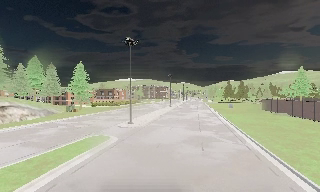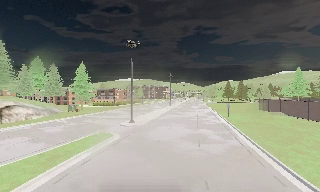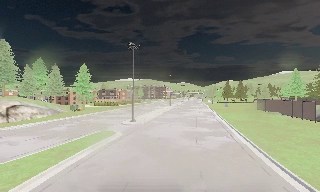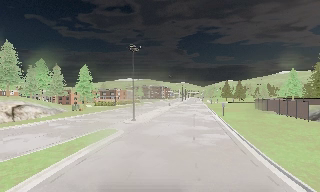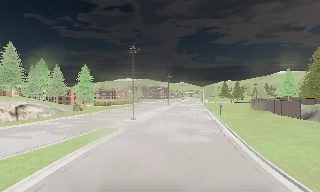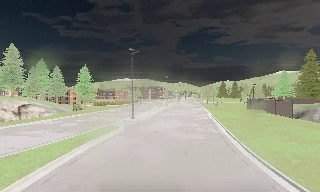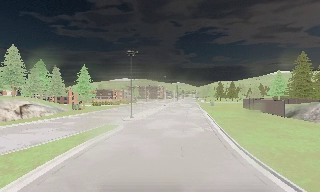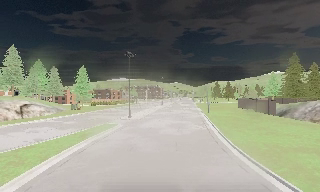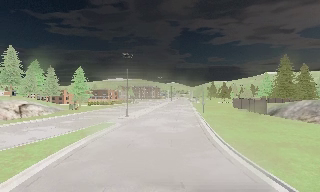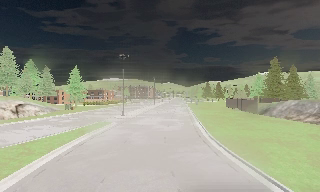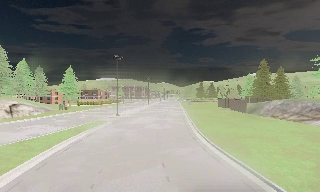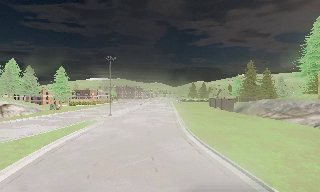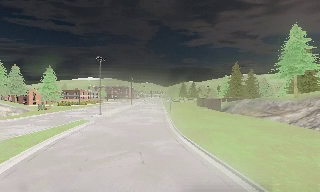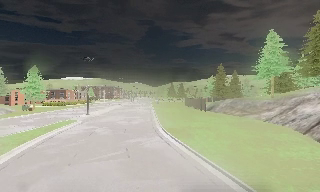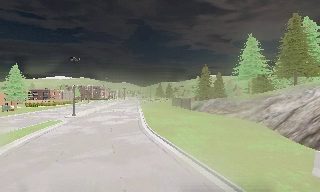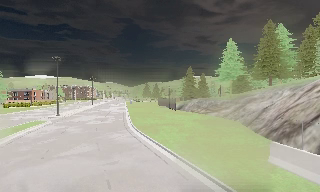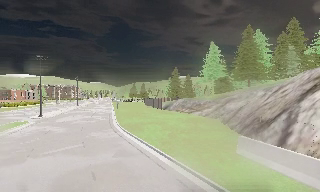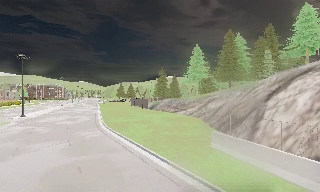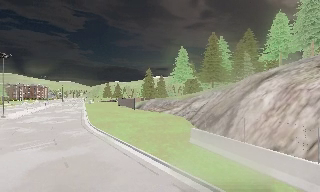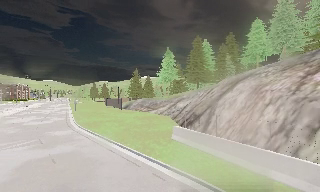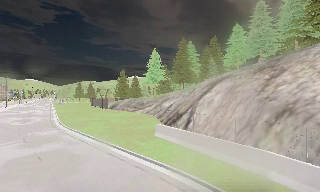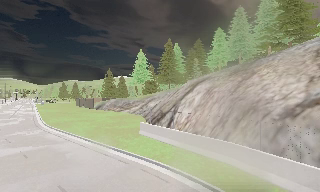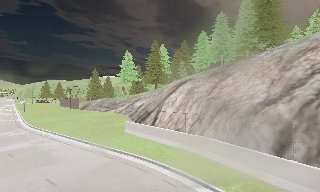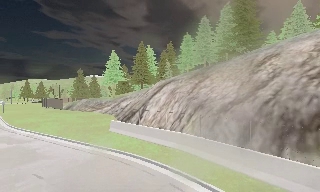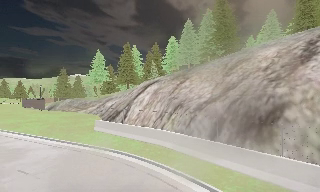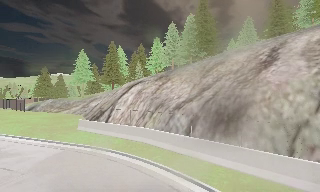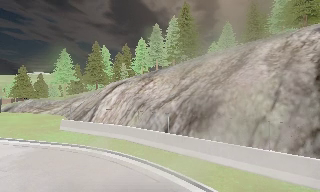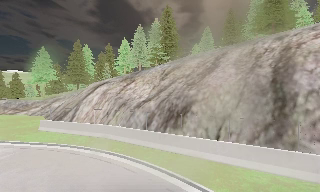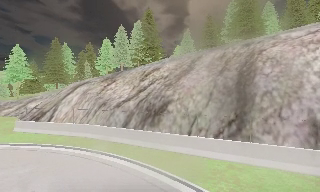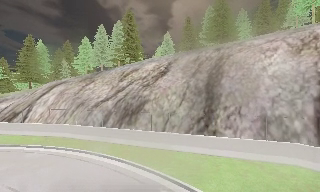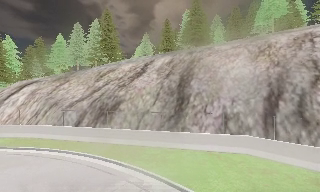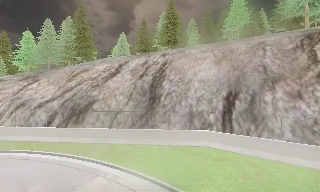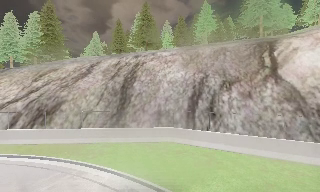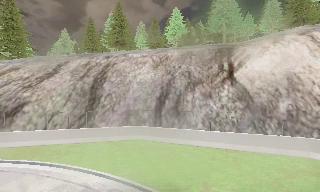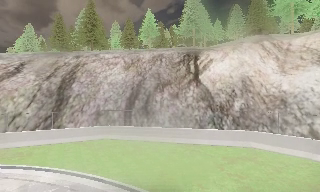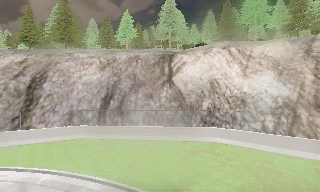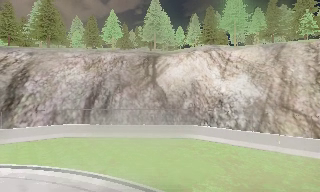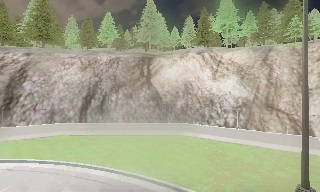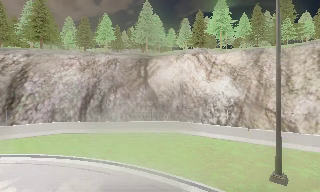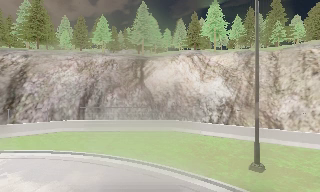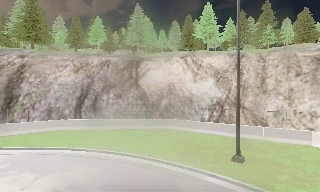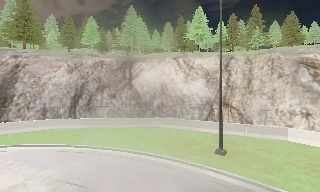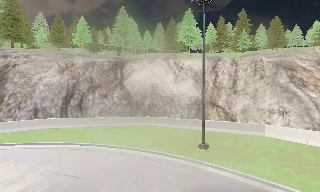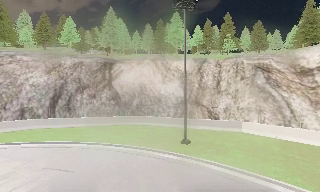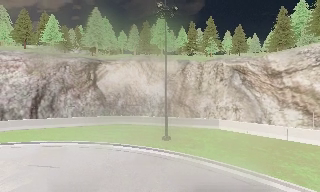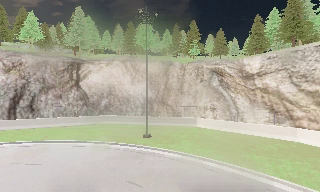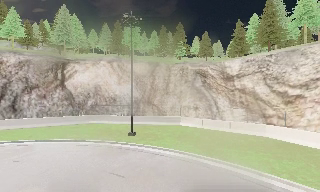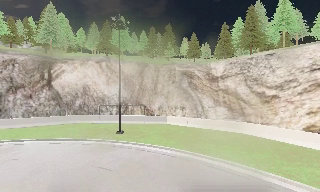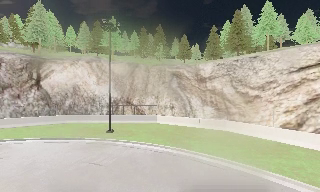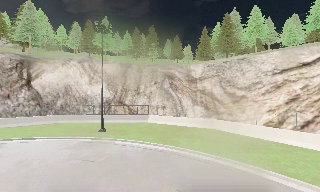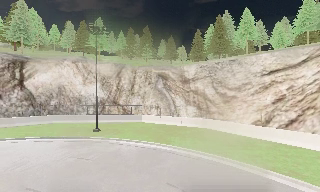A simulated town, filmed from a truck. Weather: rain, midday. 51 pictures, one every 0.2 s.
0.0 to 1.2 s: The camera travels backward, about 6 m, so what stands in front gets smaller.
1.2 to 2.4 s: The camera pans to its right, which is clockwise from overhead, by about 10 degrees. It travels backward, about 6 m, so what stands in front gets smaller.
2.4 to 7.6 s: The scene slides to the left, as the camera pans about 135 degrees to its right. It travels backward and to its right, about 30 m.
7.6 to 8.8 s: The camera swings to its right by about 15 degrees, and the scene slides to the left. It travels backward, about 6 m, so what stands in front gets smaller.
8.8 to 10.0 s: The camera swings to its right by about 20 degrees, and the scene slides to the left. It travels backward, about 5 m, so what stands in front gets smaller. It loses speed.
The film runs backward here.
